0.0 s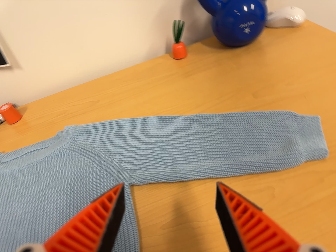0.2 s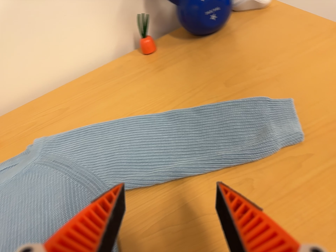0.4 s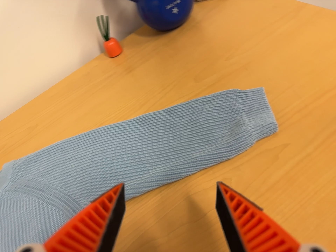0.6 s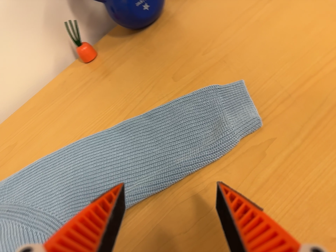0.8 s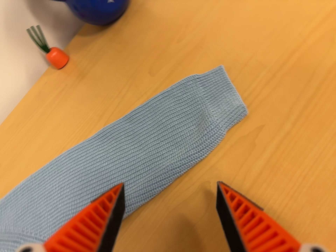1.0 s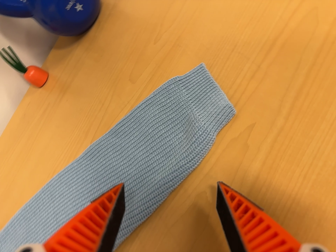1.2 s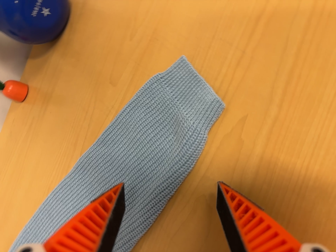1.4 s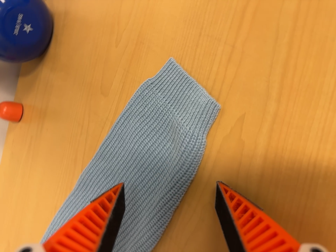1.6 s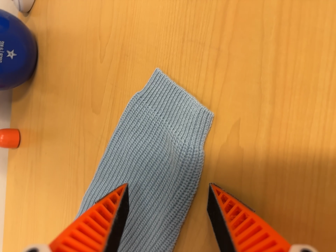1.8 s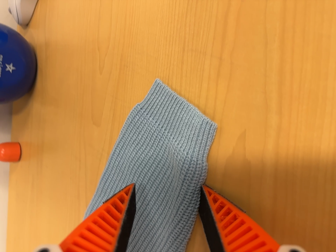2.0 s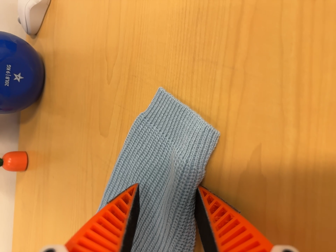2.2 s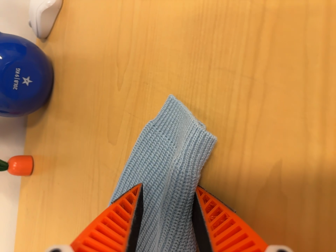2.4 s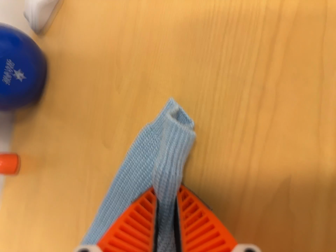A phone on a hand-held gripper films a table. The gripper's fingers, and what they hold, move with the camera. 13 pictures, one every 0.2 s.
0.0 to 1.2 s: The camera travels to its right, forward and toward the top of its view, about 20 cm, so close, fixed things drift to the left. Its aim tips toward the bottom of its view by about 10 degrees. It rolls about its line of sight by about 50 degrees, and the scene rotates counterclockwise.
1.2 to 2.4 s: The camera travels forward and toward the top of its view, about 8 cm, so what stands in front looms larger. It rolls about its line of sight by about 10 degrees, and the scene rotates counterclockwise.
The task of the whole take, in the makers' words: right arm across.
The film runs forward here.
